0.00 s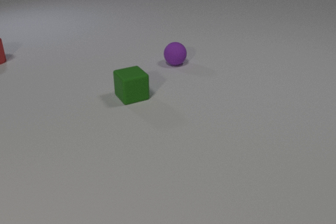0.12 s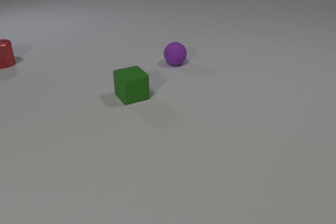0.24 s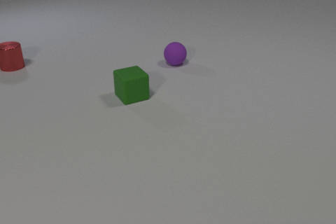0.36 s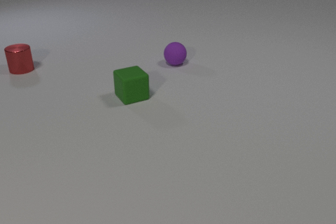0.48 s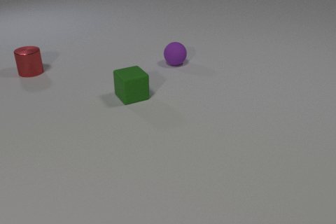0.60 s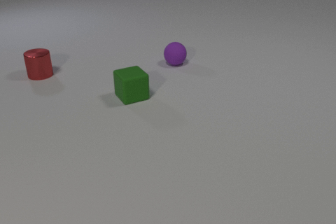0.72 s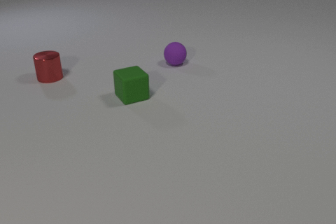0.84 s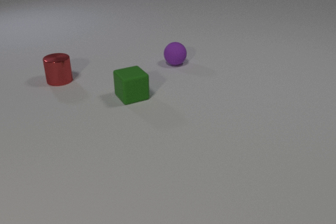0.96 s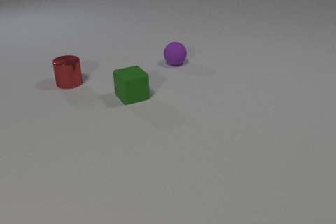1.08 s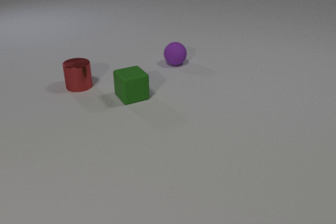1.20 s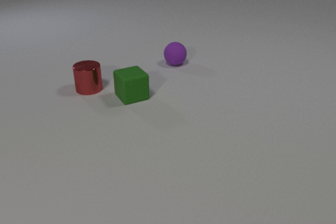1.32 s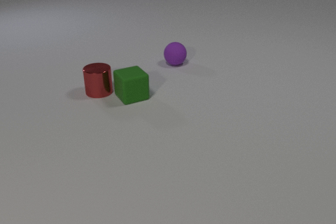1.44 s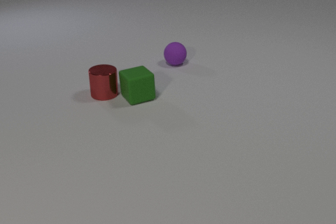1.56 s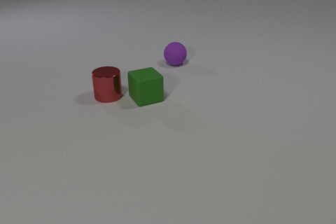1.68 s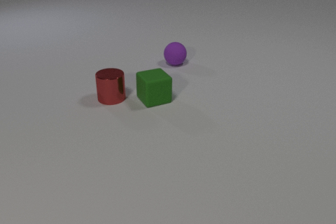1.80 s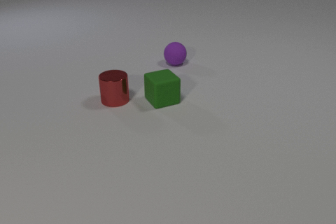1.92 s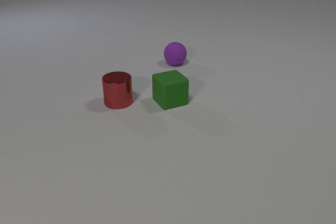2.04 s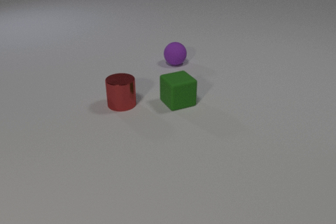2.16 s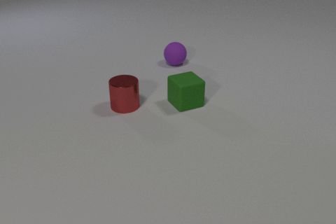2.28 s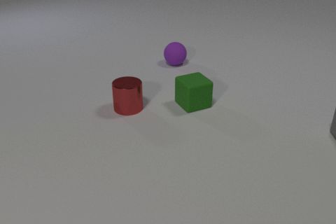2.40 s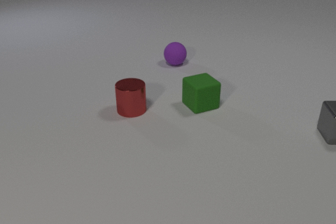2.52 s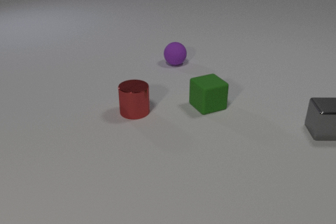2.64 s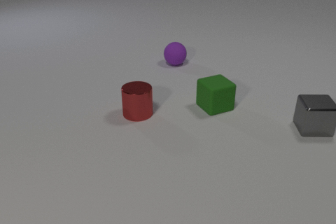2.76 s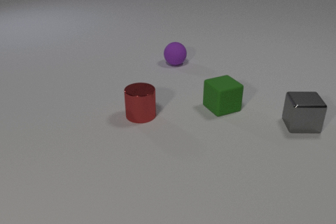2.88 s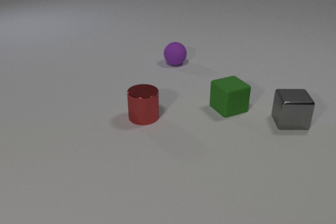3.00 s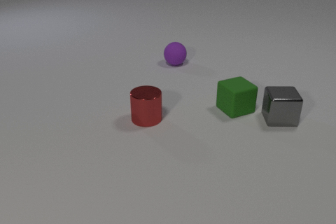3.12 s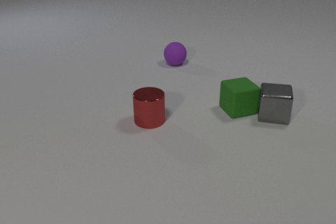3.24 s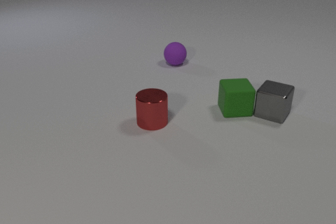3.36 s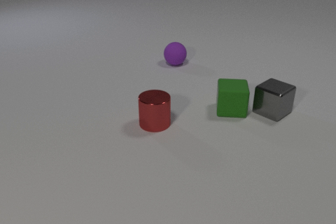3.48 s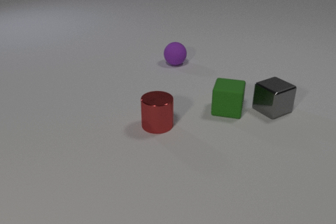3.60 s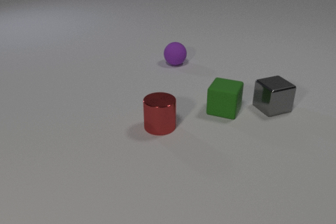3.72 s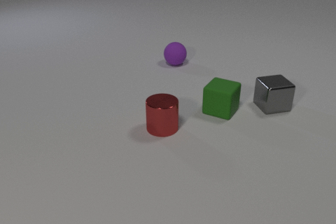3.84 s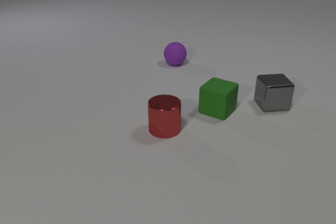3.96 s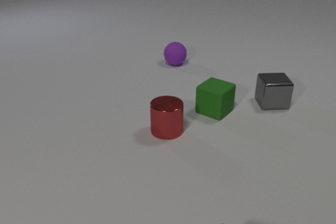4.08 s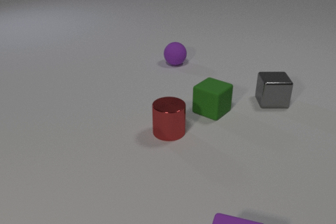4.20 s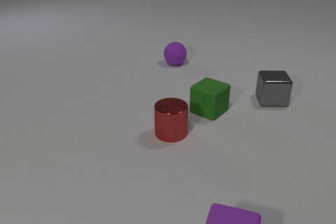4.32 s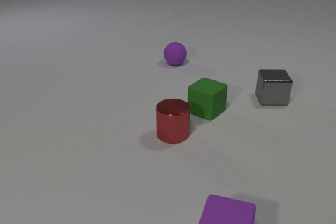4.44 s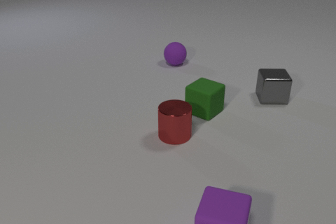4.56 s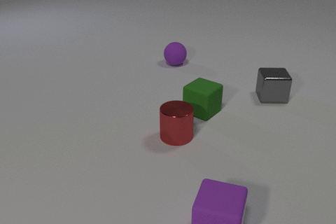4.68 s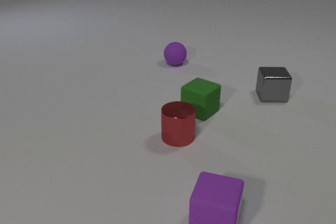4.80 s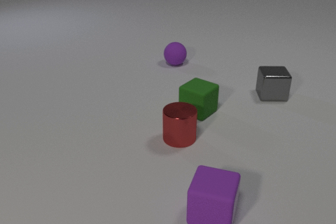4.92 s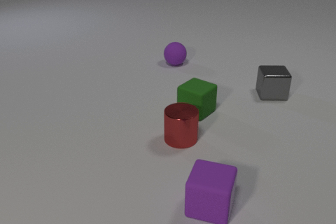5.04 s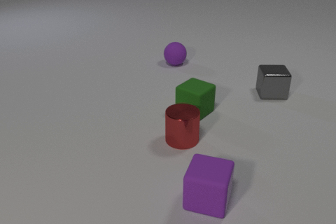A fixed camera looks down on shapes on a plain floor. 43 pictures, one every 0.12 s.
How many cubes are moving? 3.
Are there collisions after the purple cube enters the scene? no.
How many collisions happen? 2.
0.00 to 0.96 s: The red metal cylinder slides toward the camera and to the right.
0.96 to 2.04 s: The red metal cylinder slides toward the camera and to the right. The green rubber cube slides to the right. The red metal cylinder and the green rubber cube collide.
2.04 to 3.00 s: The red metal cylinder slides toward the camera and to the right. The green rubber cube slides to the right. The gray metal cube comes in at the right edge, slides to the left.
3.00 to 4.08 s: The red metal cylinder slides toward the camera and to the right. The green rubber cube slides to the left, spins clockwise seen from above by about 60 degrees, its near face sliding to the left. The purple rubber cube comes in at the bottom edge, slides away from the camera. The gray metal cube slides away from the camera, spins so that its near face slides to the left, clockwise seen from above. The green rubber cube and the gray metal cube collide.
4.08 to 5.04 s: The red metal cylinder slides toward the camera and to the right. The green rubber cube slides to the left. The purple rubber cube slides away from the camera. The gray metal cube slides away from the camera.
